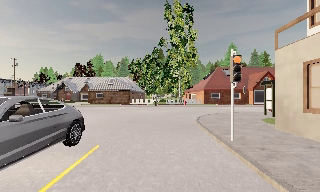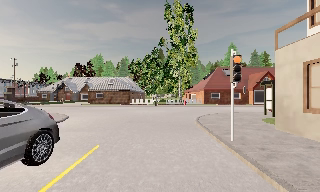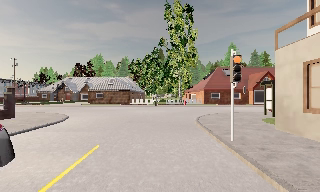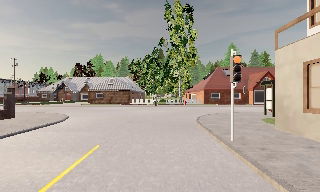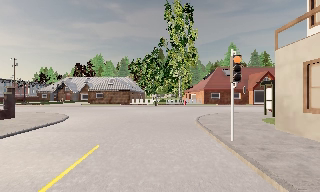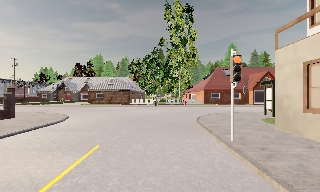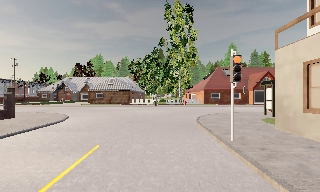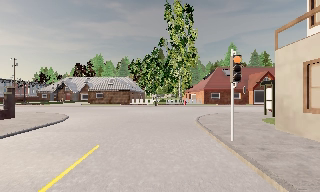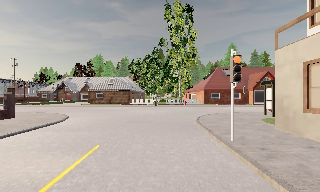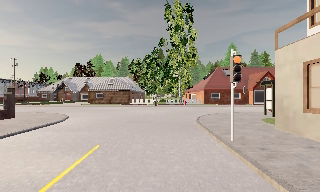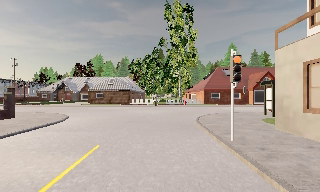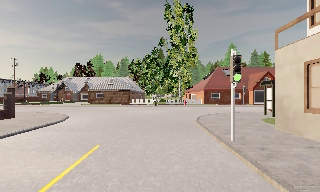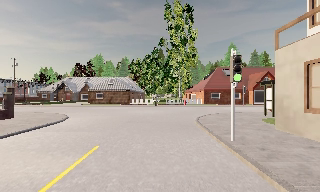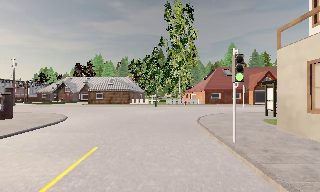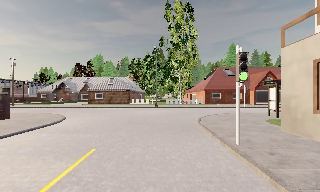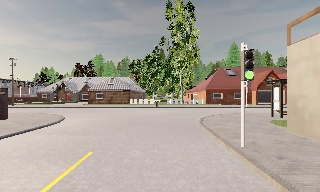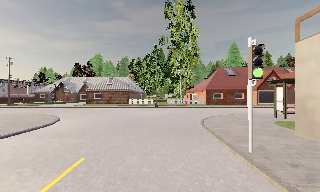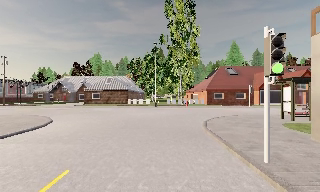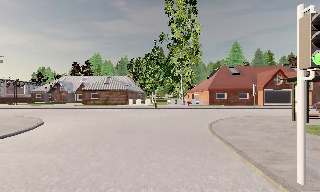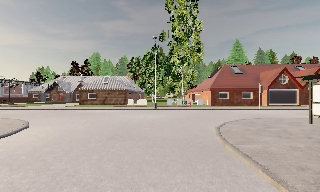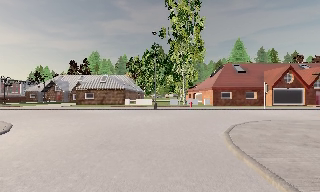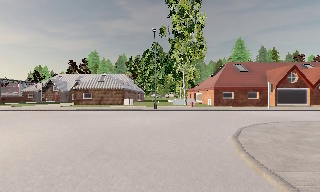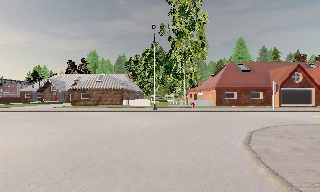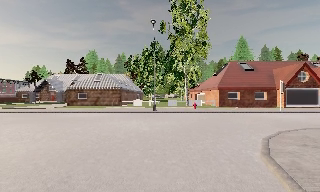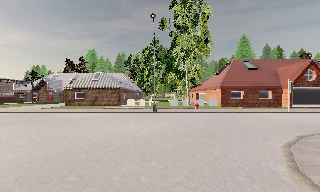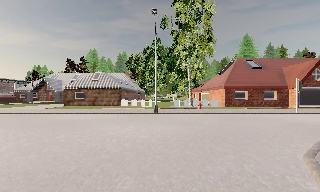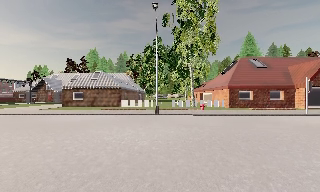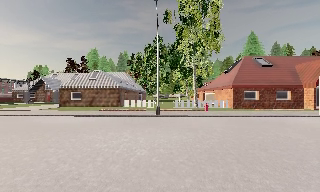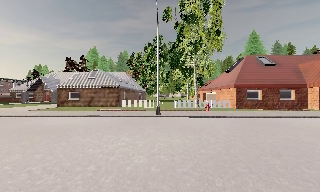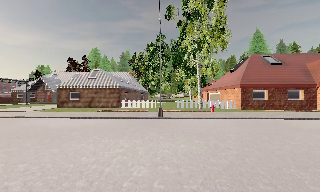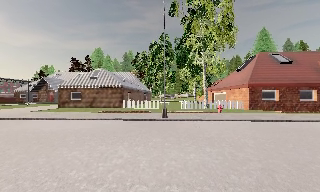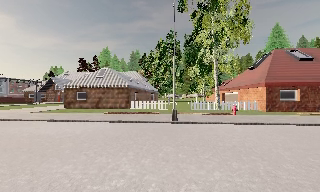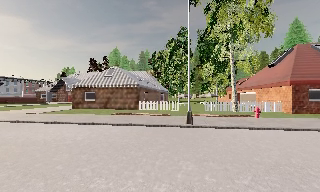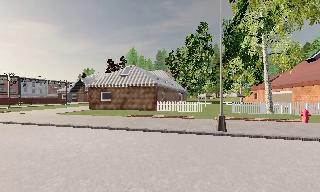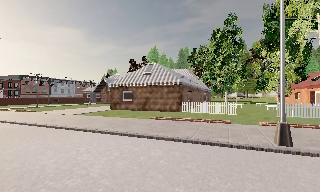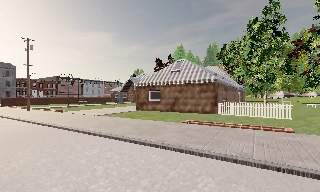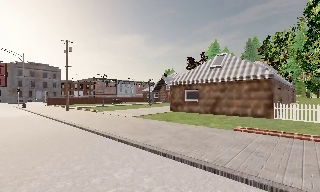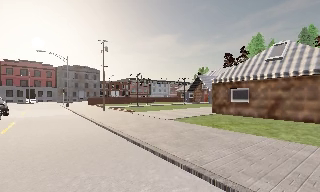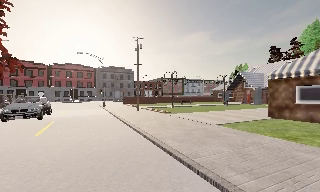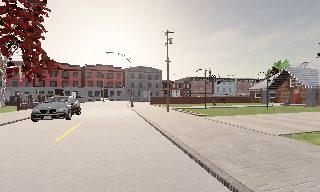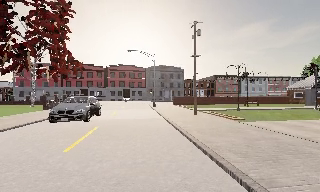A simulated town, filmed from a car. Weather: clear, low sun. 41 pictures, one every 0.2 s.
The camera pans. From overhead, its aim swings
counterclockwise.
The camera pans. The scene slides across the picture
to the right.
0.0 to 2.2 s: The camera keeps its place and its aim.
2.2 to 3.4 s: The camera travels forward, about 1.5 m, so what stands in front looms larger. It gains speed.
3.4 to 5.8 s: The camera travels forward, about 10 m, so what stands in front looms larger.
5.8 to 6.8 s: The camera swings to its left by about 20 degrees, and the scene slides to the right. It travels forward, about 6 m, so what stands in front looms larger. It gains speed.
6.8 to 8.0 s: The camera pans to its left, which is counterclockwise from overhead, by about 60 degrees. It travels forward, about 10 m.
The film runs forward here.
